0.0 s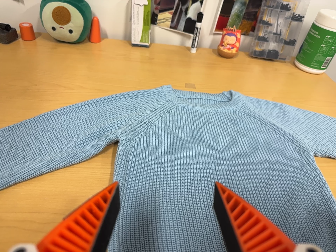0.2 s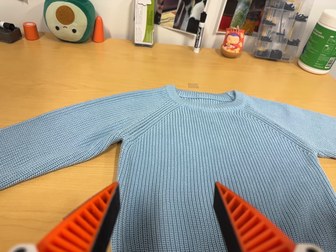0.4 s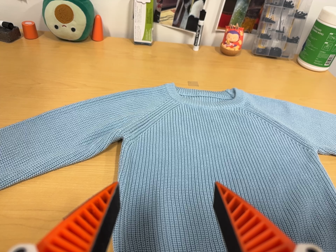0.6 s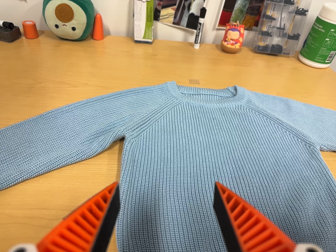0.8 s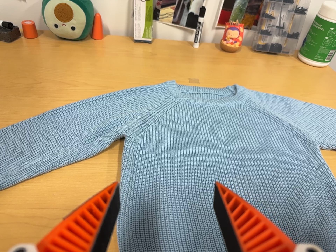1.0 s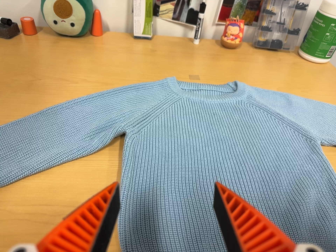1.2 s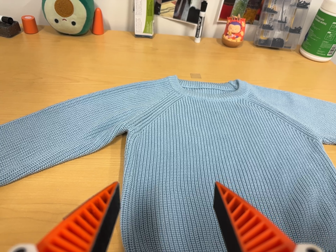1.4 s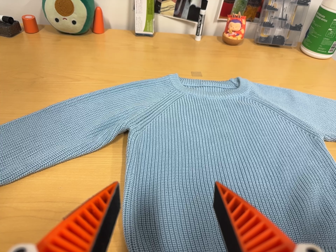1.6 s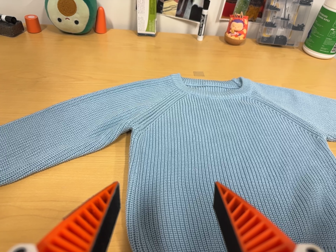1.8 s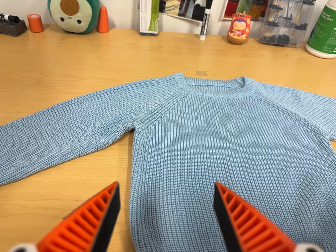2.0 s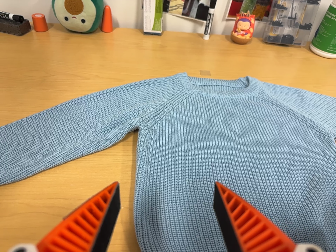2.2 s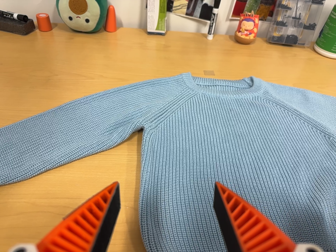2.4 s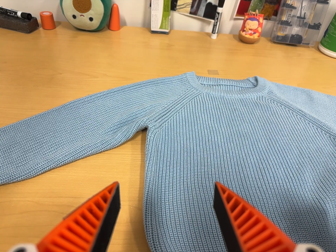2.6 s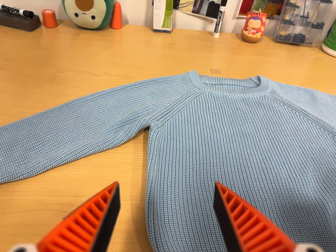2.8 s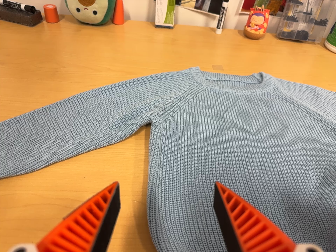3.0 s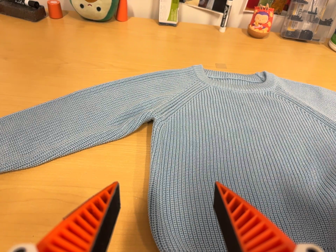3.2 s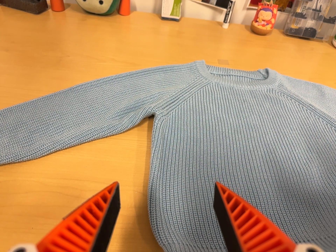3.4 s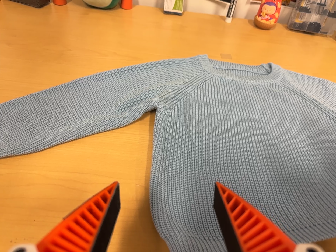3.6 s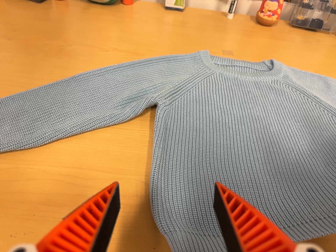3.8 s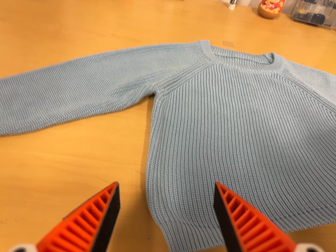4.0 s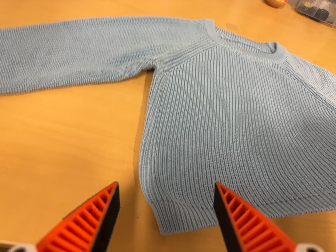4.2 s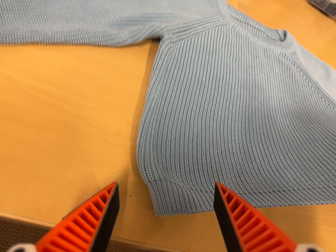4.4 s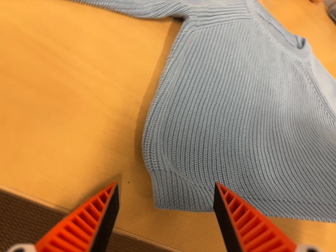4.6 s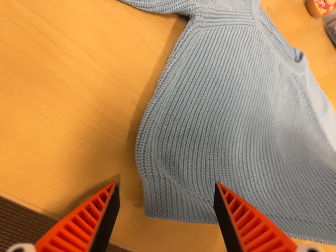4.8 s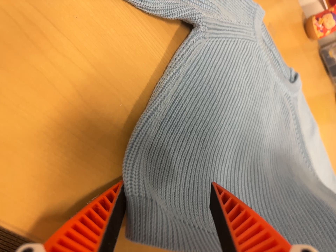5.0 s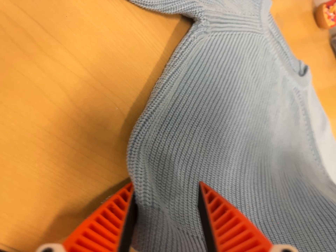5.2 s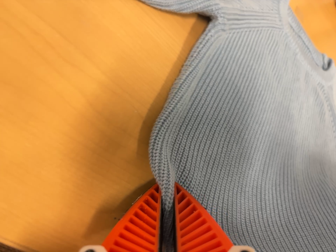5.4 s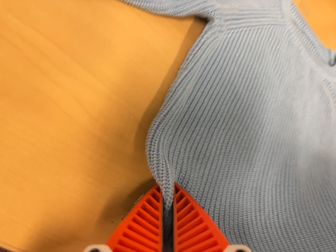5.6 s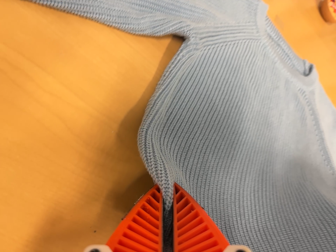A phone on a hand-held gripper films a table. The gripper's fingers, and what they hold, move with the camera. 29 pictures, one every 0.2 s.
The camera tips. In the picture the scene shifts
upward.
0.0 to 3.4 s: The camera travels to its left, about 4 cm, so close, fixed things drift to the right.
3.4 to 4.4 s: The camera pans to its right by about 15 degrees. It travels to its left and forward, about 10 cm. Its aim tips toward the bottom of its view by about 15 degrees, and the scene shifts upward. It rolls about its line of sight by about 25 degrees, and the scene rotates clockwise.
4.4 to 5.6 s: The camera travels toward the top of its view, about 6 cm.
The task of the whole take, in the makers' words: fold up.
The film runs forward here.
